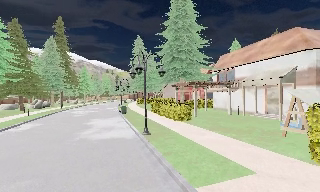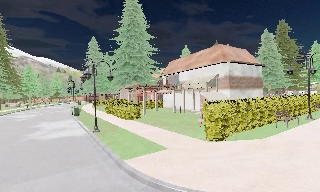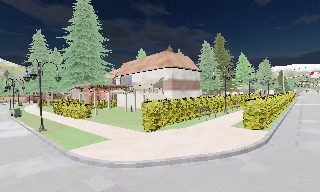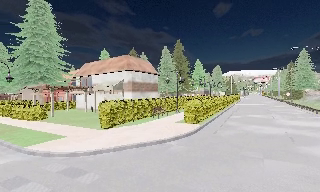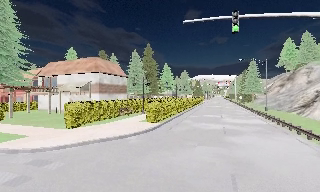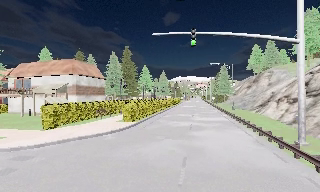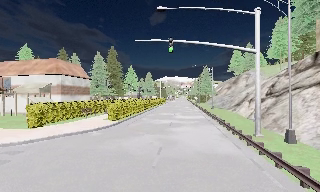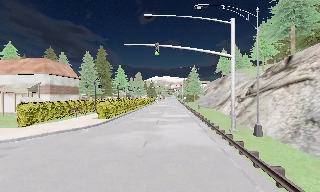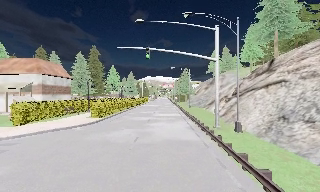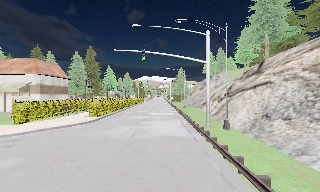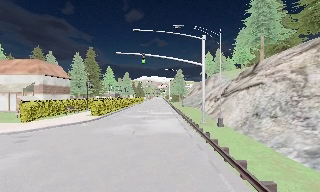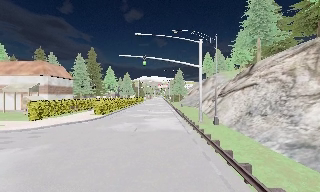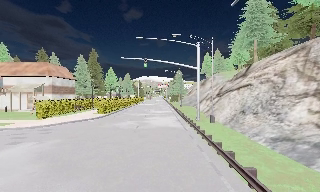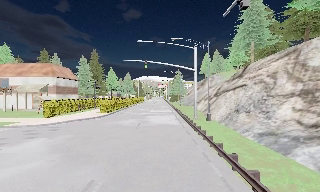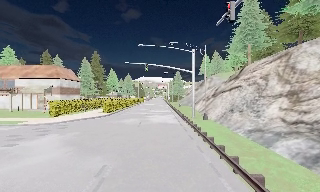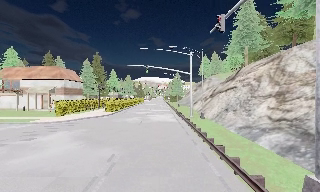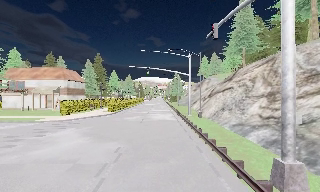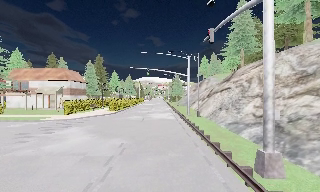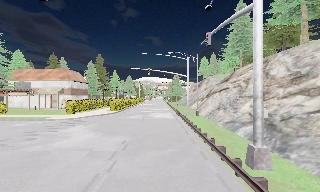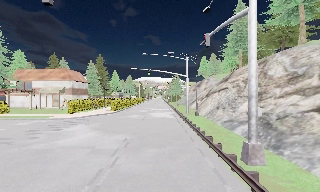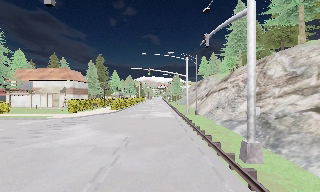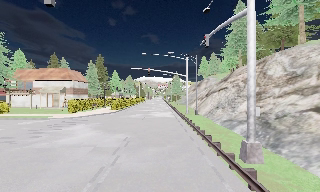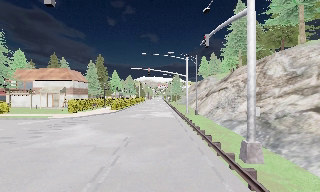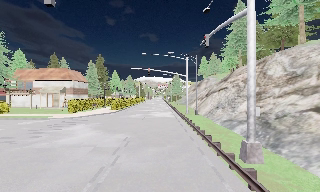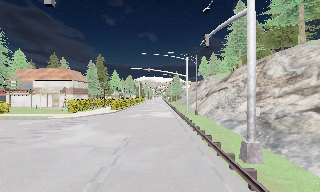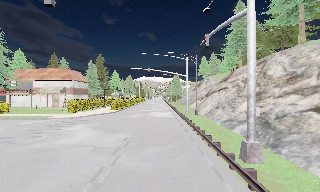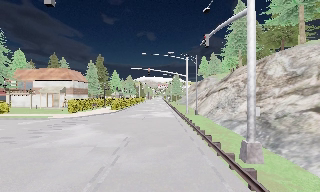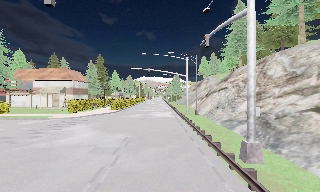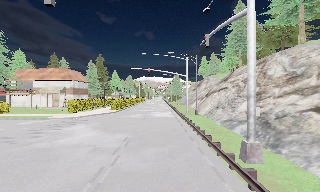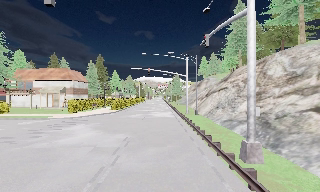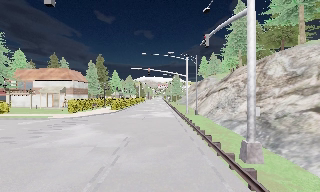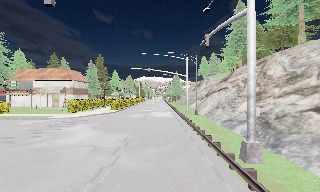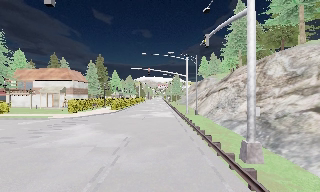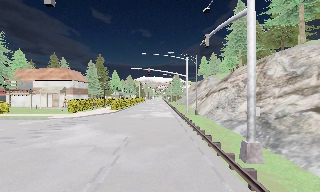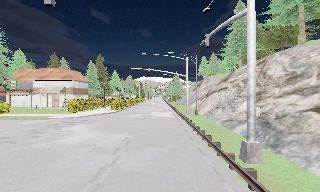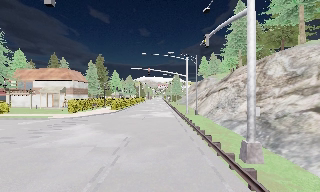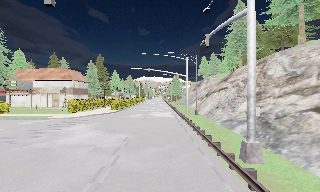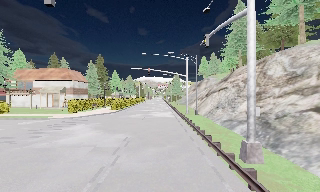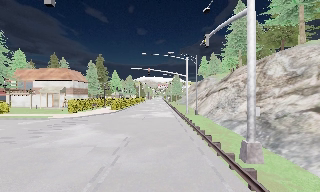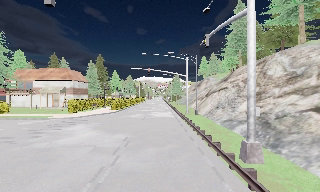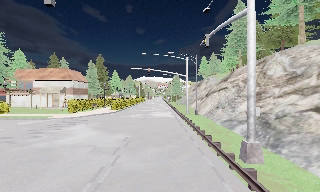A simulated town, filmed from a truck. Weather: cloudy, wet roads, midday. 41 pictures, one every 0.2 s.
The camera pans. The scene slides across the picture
to the left.
The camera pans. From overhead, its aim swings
clockwise.
0.0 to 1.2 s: The scene slides to the left, as the camera pans about 65 degrees to its right. It travels backward and to its right, about 10 m.
1.2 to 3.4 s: The camera travels backward, about 10 m, so what stands in front gets smaller.
3.4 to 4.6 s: The camera travels backward, about 1 m, so what stands in front gets smaller. It loses speed.
4.6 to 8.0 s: The camera keeps its place and its aim.
The film runs backward here.
